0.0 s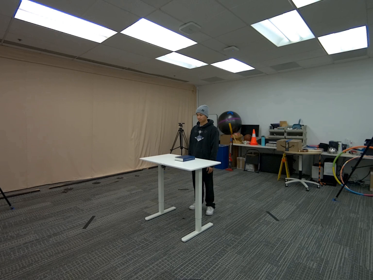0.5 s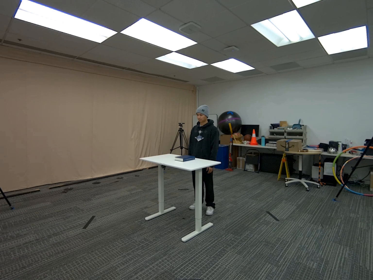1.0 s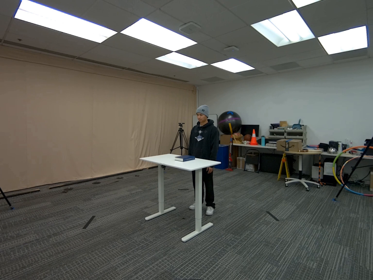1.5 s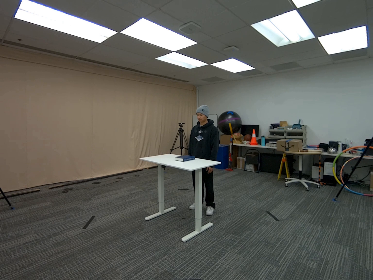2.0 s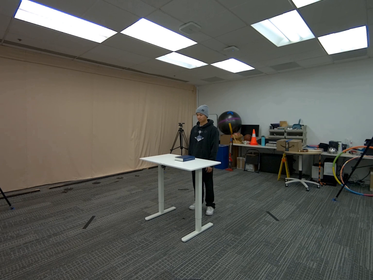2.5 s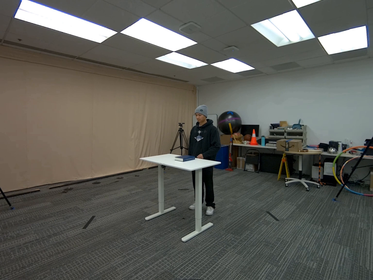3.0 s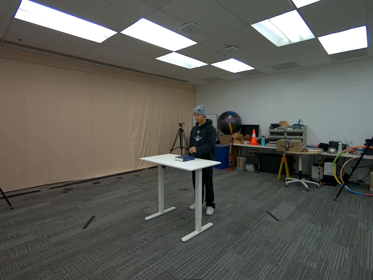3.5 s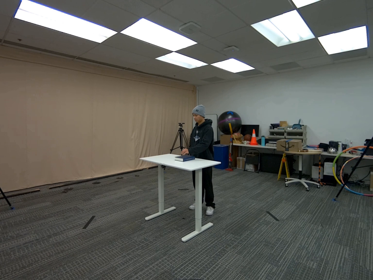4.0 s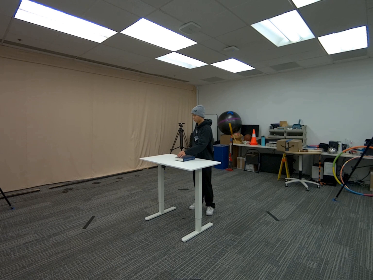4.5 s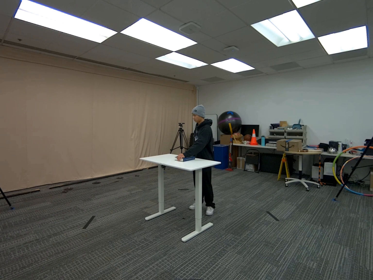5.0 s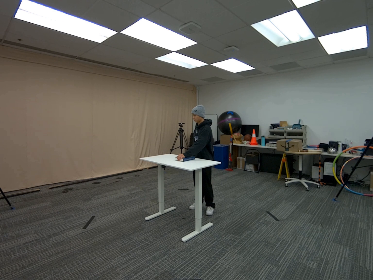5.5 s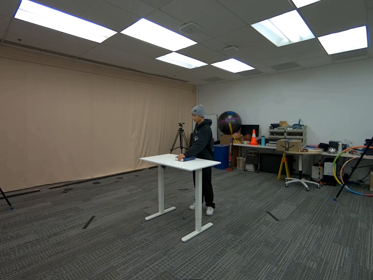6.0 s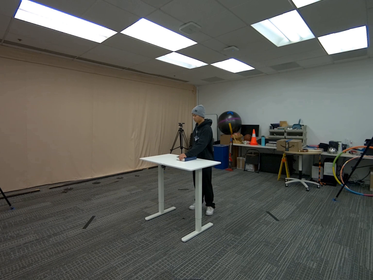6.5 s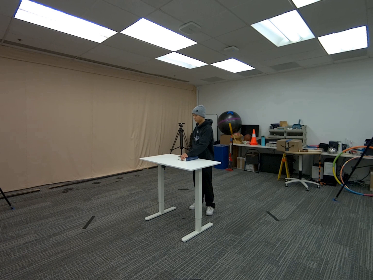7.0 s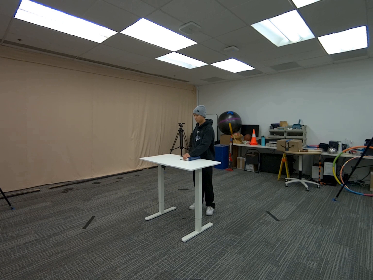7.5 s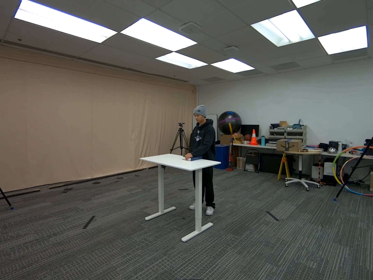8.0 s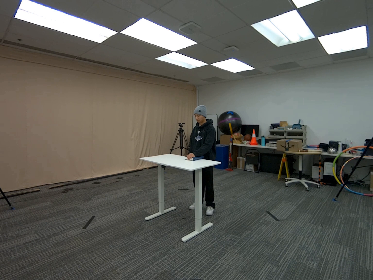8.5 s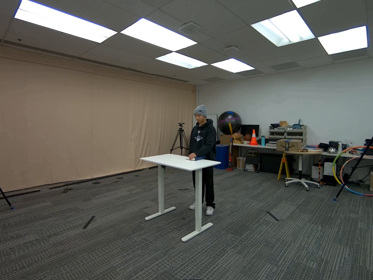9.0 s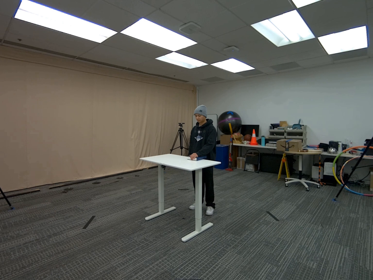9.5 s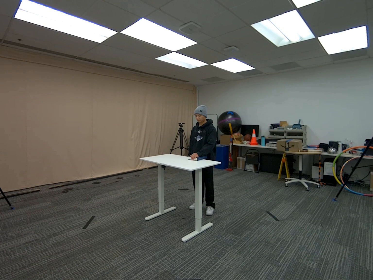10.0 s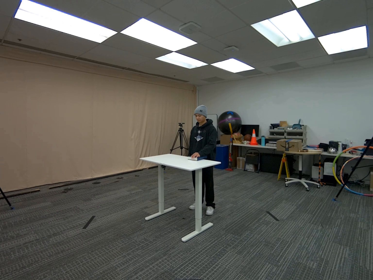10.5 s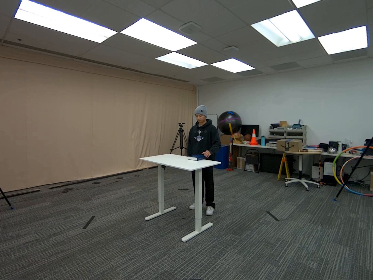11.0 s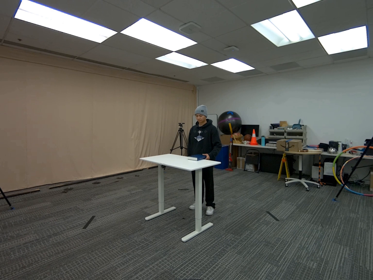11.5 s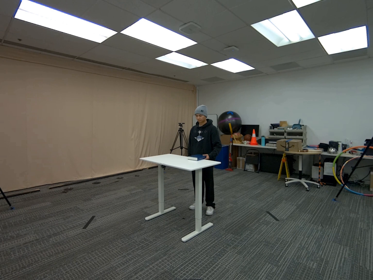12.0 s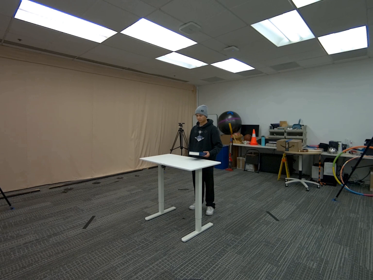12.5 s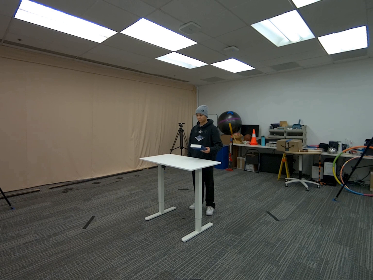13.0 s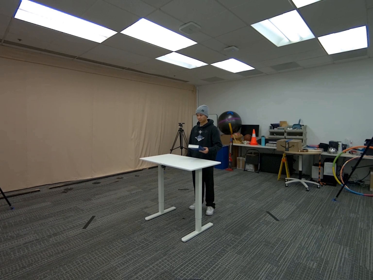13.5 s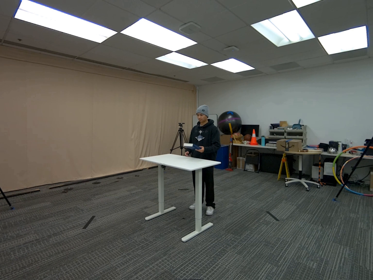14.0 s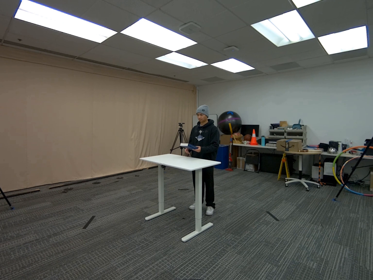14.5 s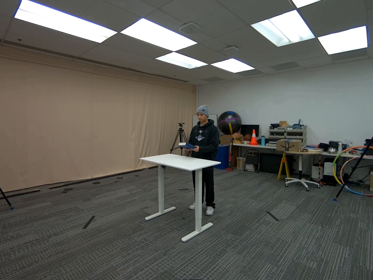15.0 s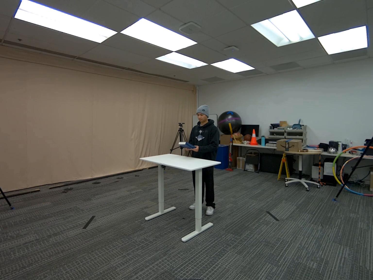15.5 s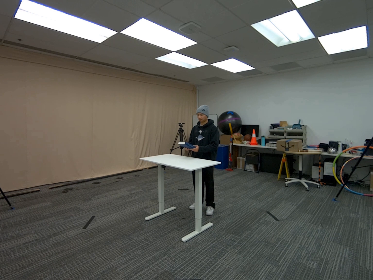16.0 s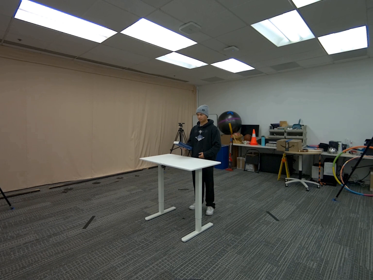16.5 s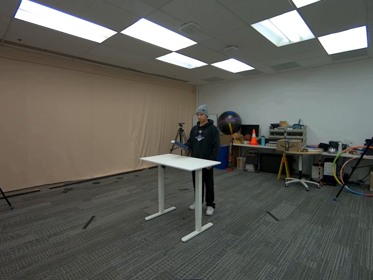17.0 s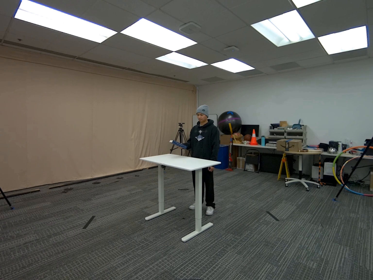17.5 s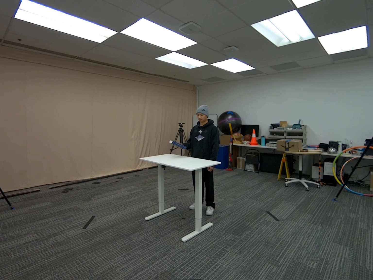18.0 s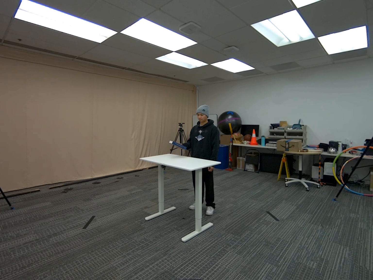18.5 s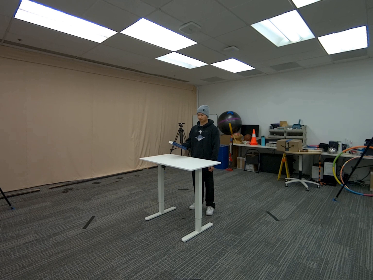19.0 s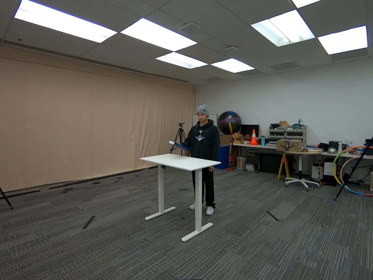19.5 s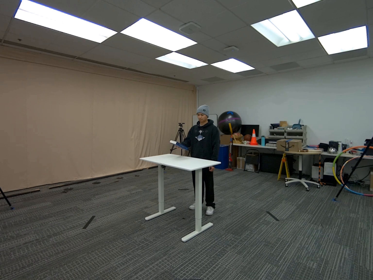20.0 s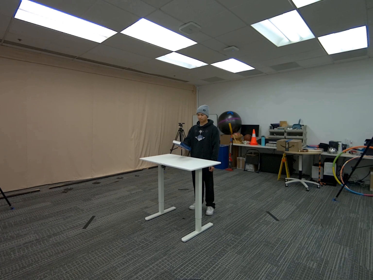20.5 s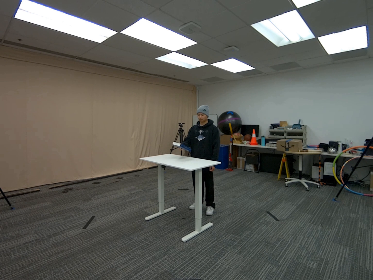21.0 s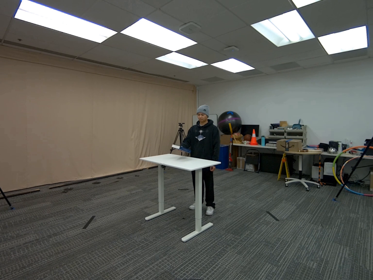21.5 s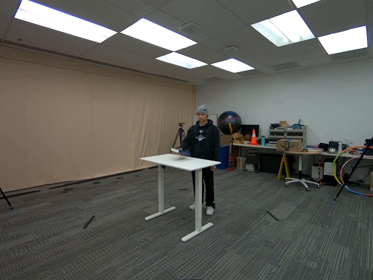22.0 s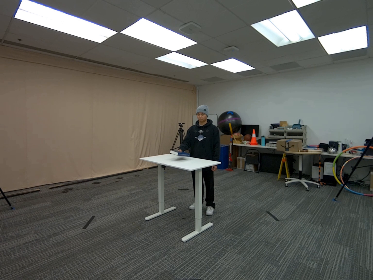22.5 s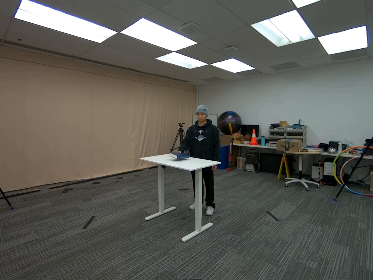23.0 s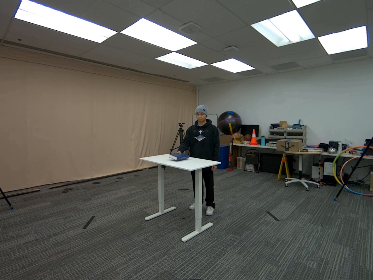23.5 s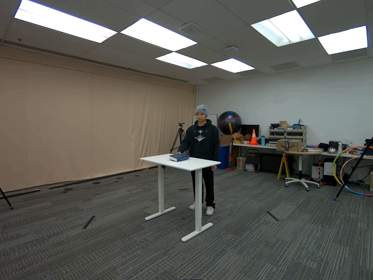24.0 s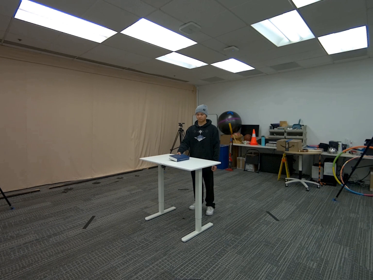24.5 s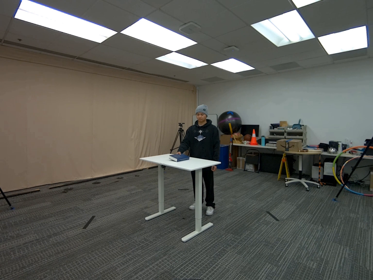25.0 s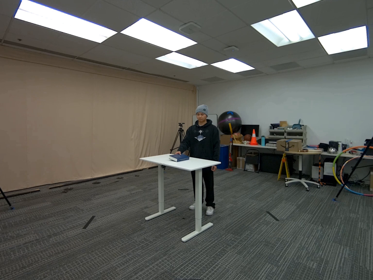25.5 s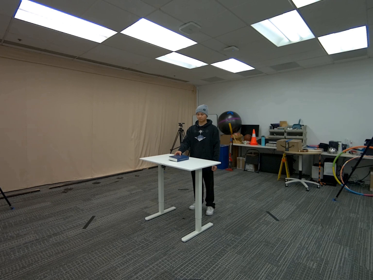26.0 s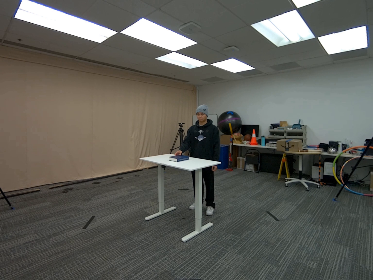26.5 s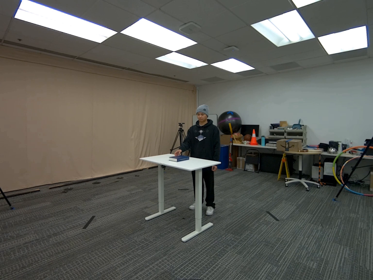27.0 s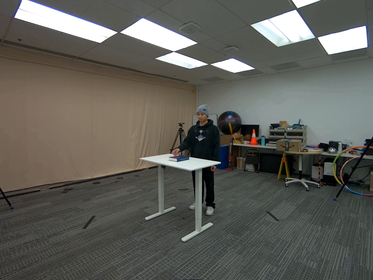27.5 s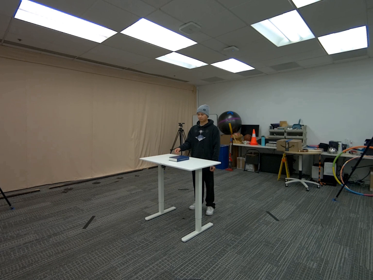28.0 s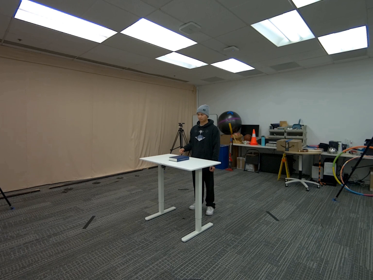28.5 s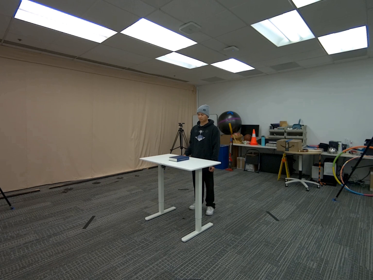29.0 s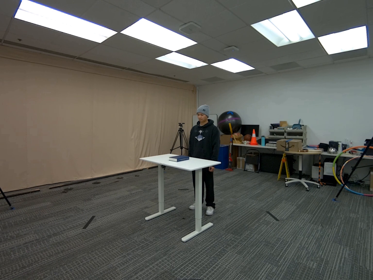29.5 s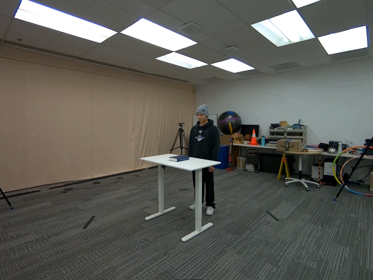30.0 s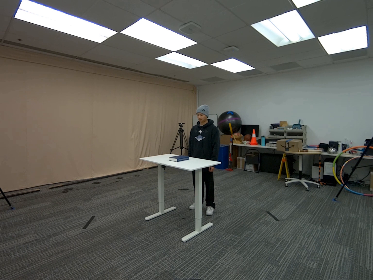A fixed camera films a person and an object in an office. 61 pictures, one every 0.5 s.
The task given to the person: Pick up the dark blue book with your left hand from the white desk and hand the book over to your right hand and place the book back down on the white desk.
